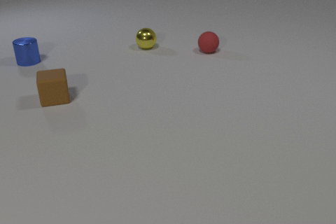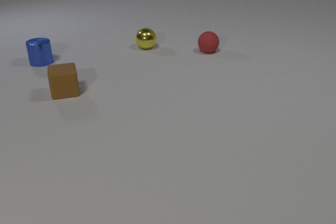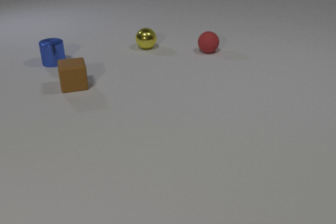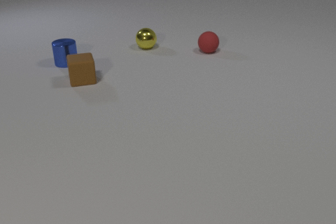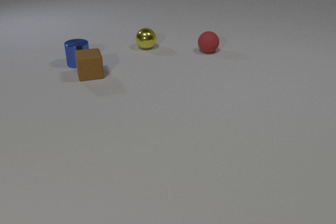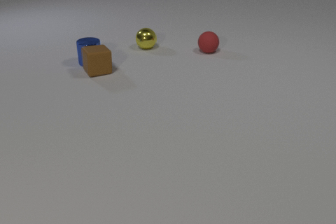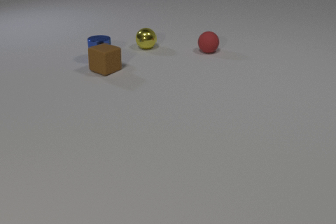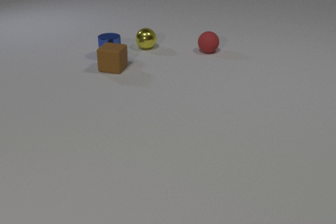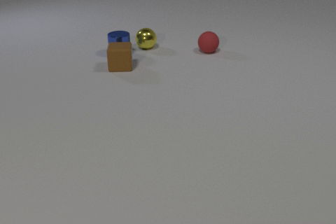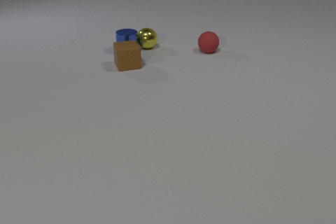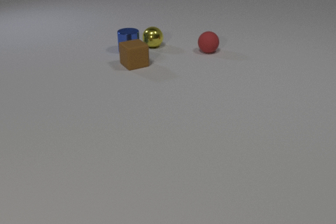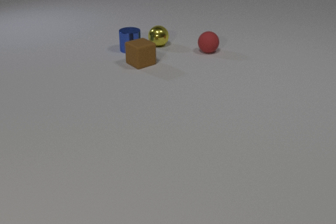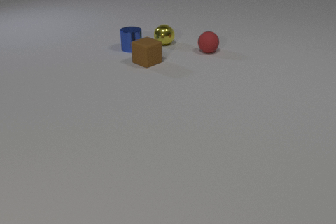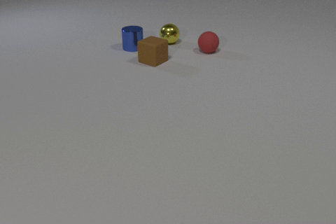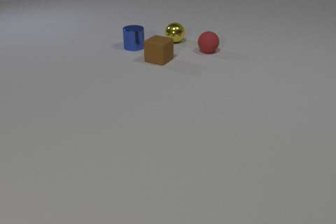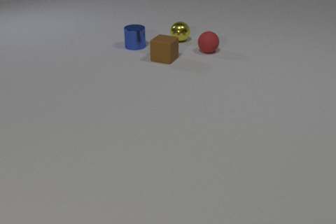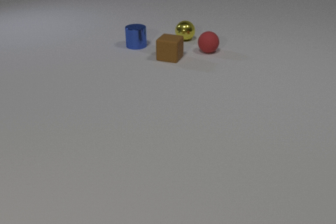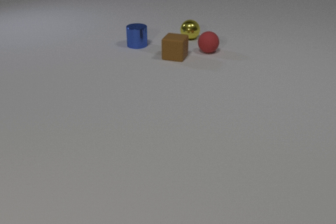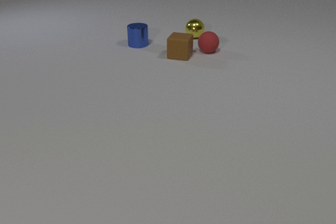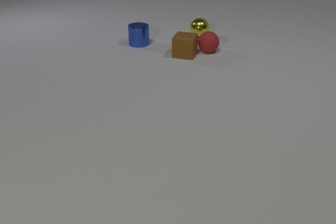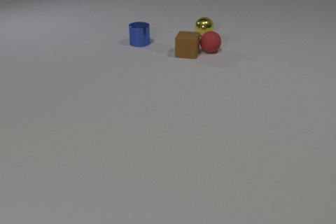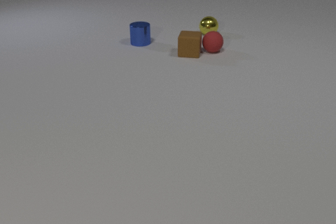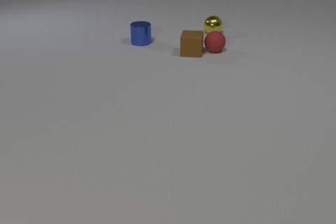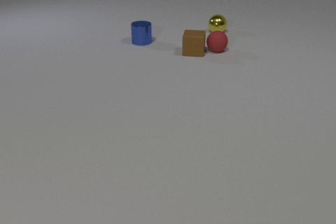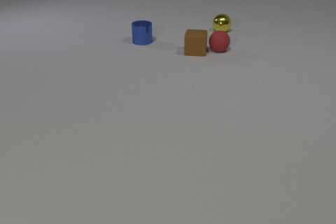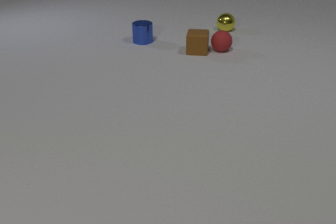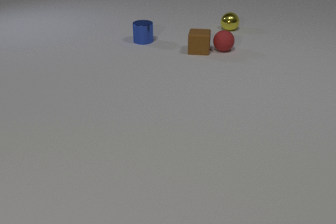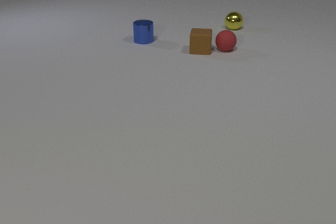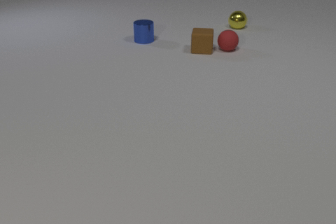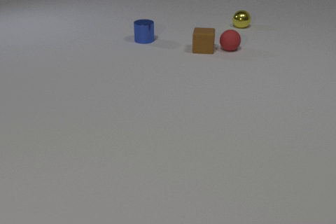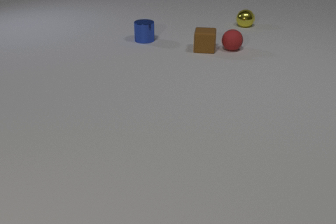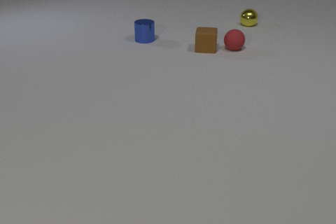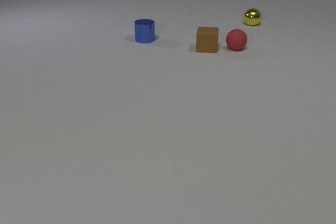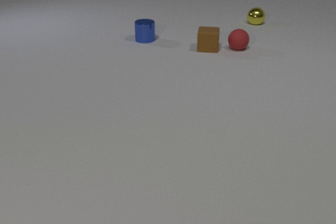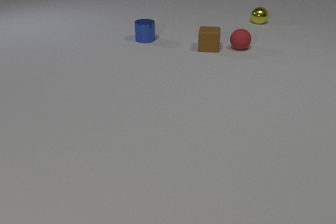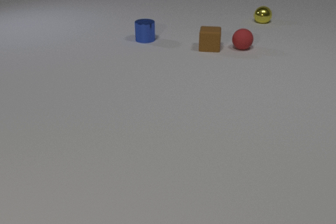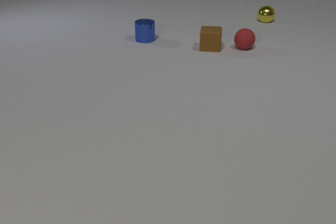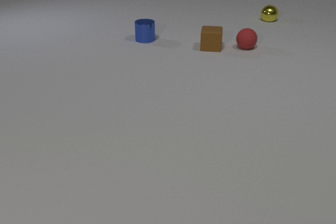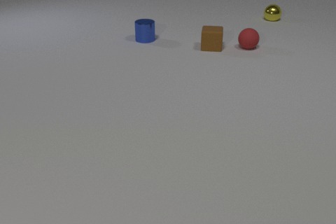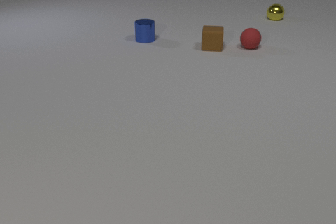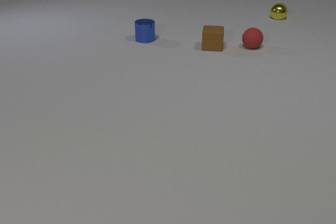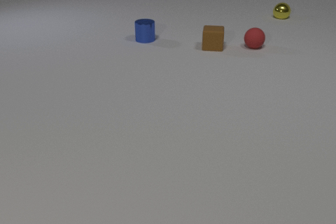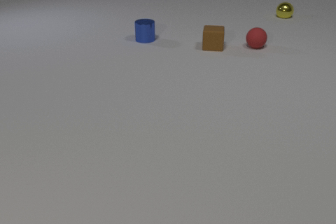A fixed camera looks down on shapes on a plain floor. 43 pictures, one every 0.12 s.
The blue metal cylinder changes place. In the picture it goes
to the right.
The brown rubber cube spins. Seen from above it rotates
counterclockwise.
0.00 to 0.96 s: The blue metal cylinder slides to the right. The brown rubber cube slides to the right and away from the camera, spins counterclockwise seen from above by about 75 degrees, its near face sliding to the right. The blue metal cylinder and the brown rubber cube collide.
0.96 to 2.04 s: The blue metal cylinder slides away from the camera and to the right. The brown rubber cube slides to the right and away from the camera, spins so that its near face slides to the right, counterclockwise seen from above. The yellow metal sphere rolls to the right and away from the camera. The blue metal cylinder and the yellow metal sphere collide.
2.04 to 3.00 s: The blue metal cylinder slides away from the camera and to the right. The brown rubber cube slides to the right and away from the camera. The yellow metal sphere rolls to the right and away from the camera. The red rubber sphere rolls to the right. The brown rubber cube and the red rubber sphere collide.
3.00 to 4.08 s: The blue metal cylinder slides away from the camera. The brown rubber cube slides to the right and away from the camera. The yellow metal sphere rolls to the right and away from the camera. The red rubber sphere rolls to the right and away from the camera.
4.08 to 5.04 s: The brown rubber cube moves, and ends about where it began. The yellow metal sphere rolls away from the camera and to the right. The red rubber sphere rolls to the right and away from the camera.
Are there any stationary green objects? no.
Are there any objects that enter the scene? no.
How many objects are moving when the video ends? 3.
